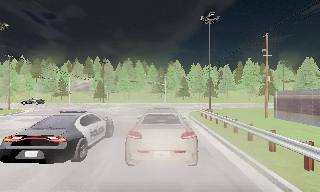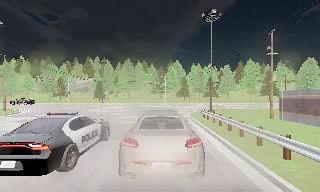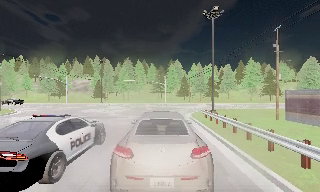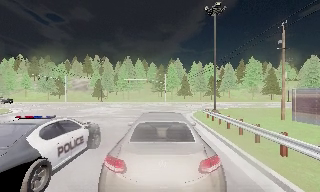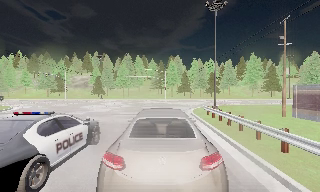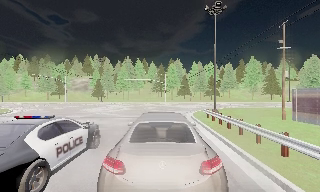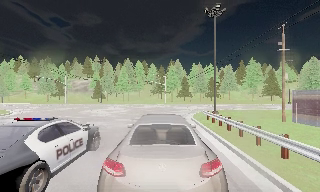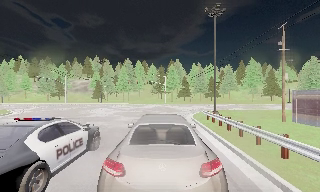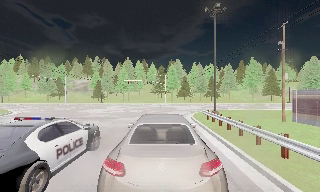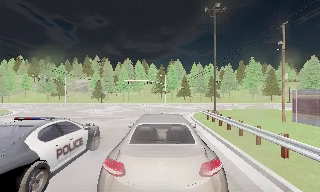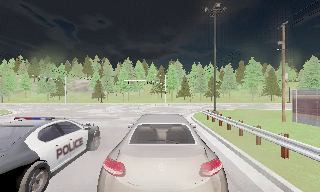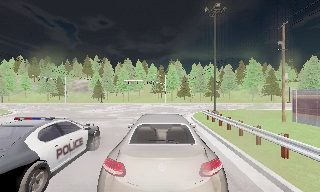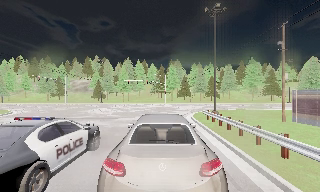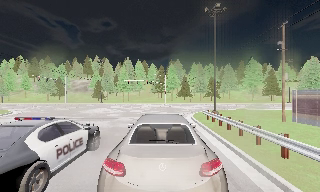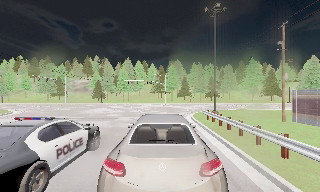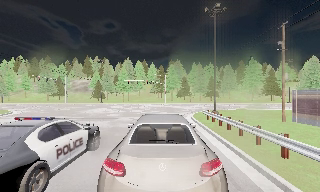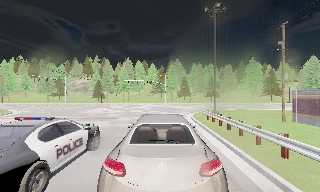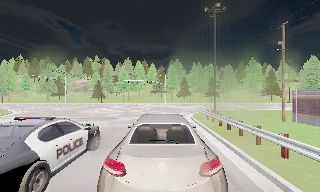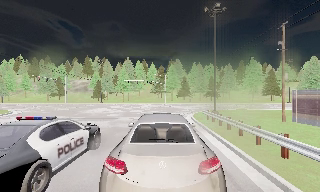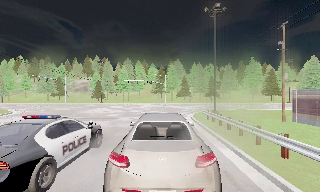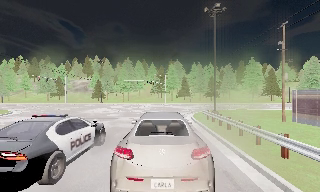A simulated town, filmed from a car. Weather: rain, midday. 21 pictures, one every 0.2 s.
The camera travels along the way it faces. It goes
forward.
0.0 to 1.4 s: The camera travels forward, about 2 m, so what stands in front looms larger. It loses speed.
1.4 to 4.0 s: The camera keeps its place and its aim.
The film runs forward here.
